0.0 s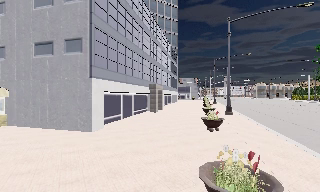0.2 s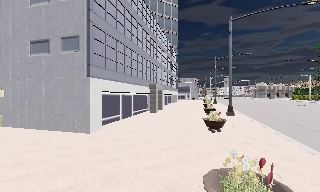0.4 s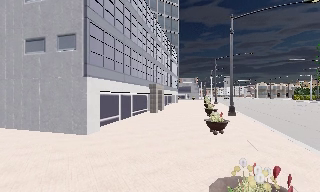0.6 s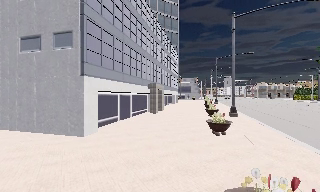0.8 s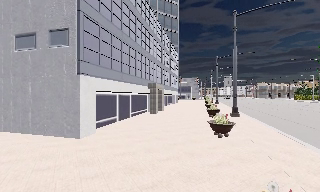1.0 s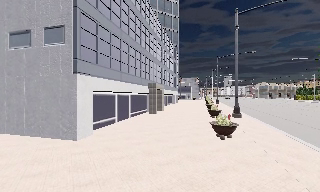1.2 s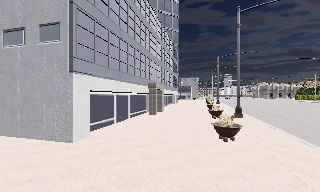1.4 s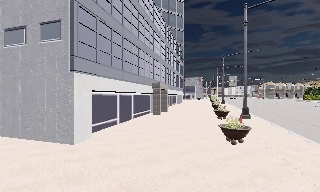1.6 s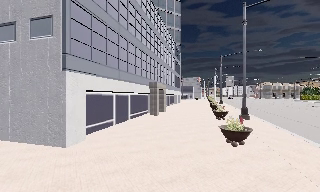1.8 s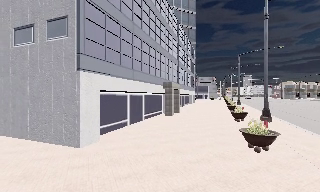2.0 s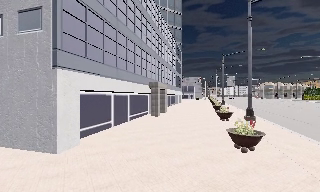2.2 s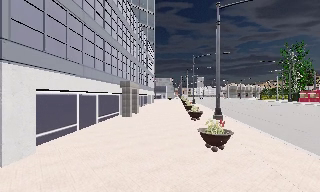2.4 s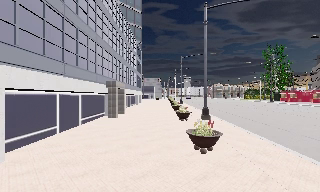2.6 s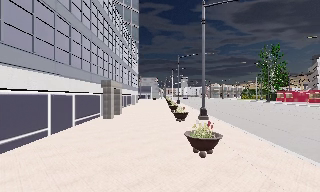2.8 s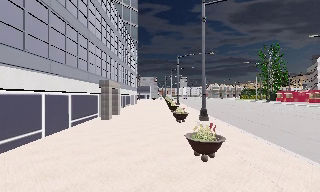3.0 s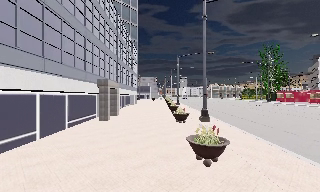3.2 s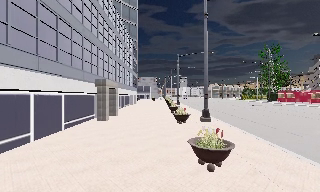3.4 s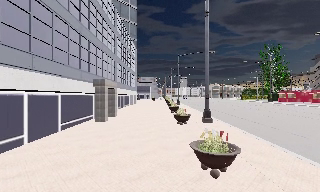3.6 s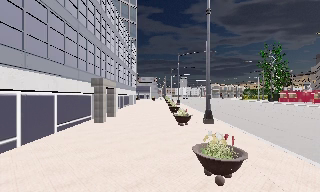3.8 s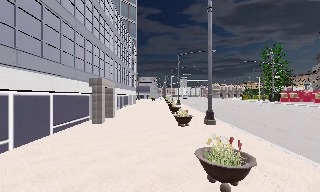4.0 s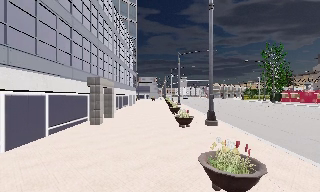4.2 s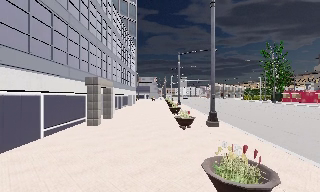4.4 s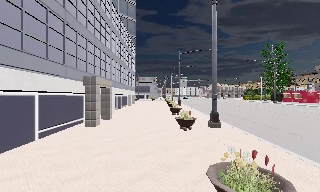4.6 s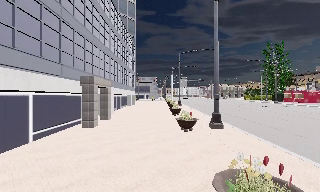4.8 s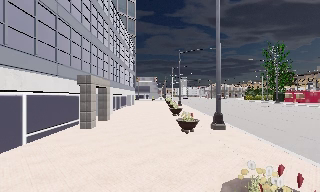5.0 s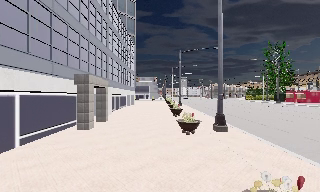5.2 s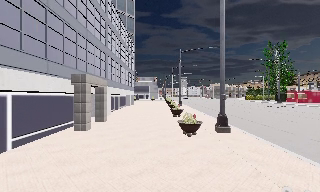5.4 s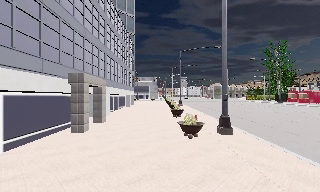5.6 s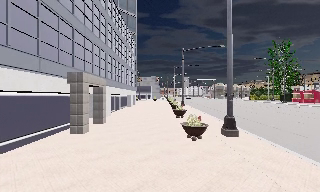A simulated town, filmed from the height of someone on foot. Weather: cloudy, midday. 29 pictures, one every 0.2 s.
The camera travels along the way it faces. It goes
forward.
0.0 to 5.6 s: The scene slides to the left, as the camera pans about 15 degrees to its right. It travels forward, about 10 m, so what stands in front looms larger.
The film runs forward here.
